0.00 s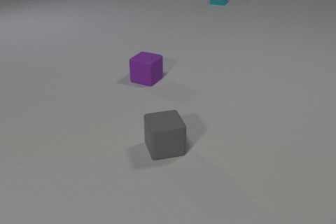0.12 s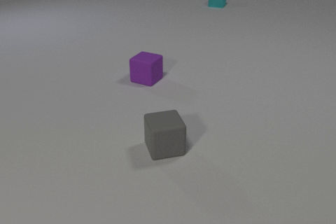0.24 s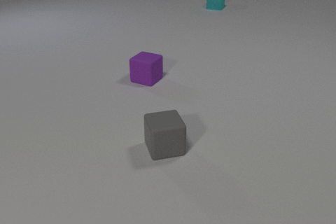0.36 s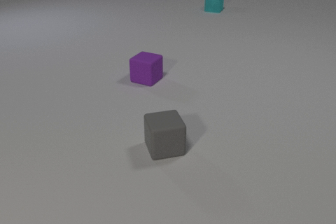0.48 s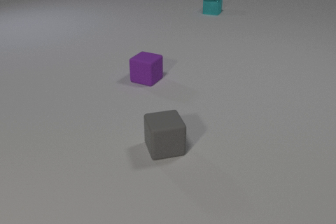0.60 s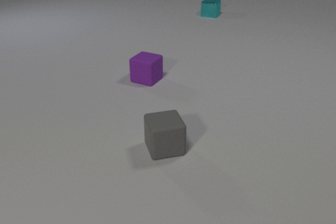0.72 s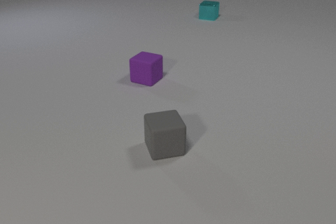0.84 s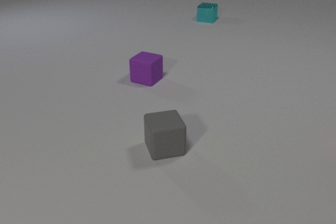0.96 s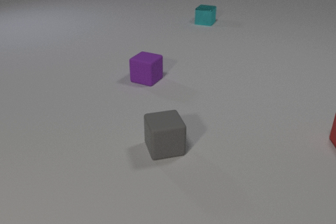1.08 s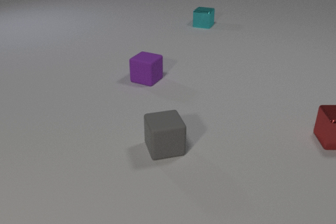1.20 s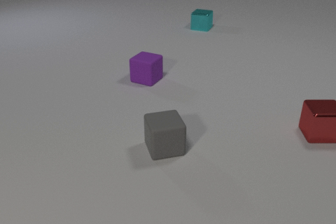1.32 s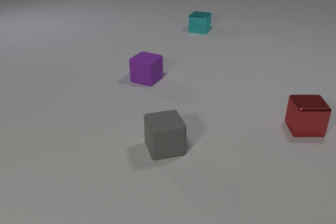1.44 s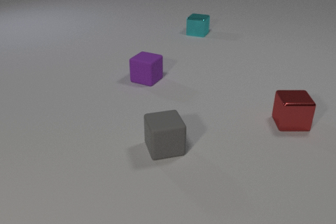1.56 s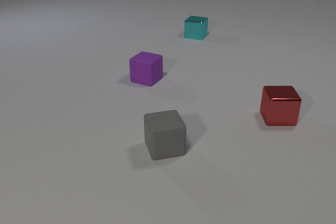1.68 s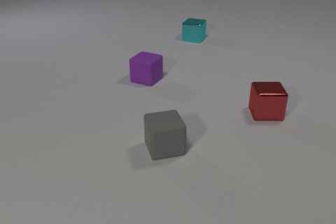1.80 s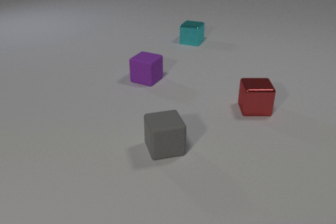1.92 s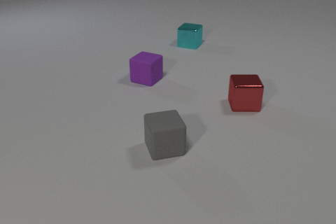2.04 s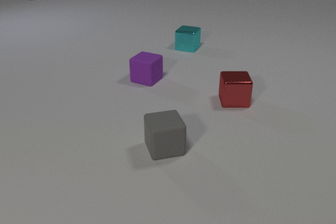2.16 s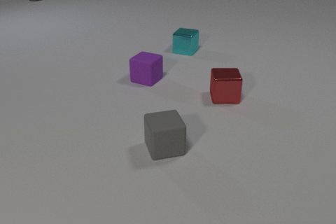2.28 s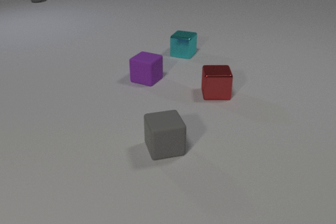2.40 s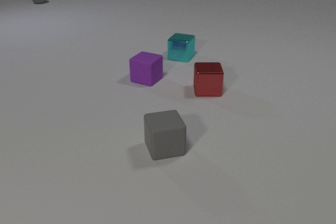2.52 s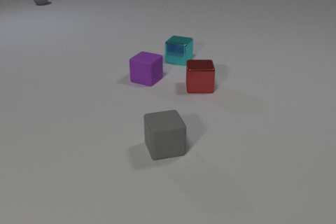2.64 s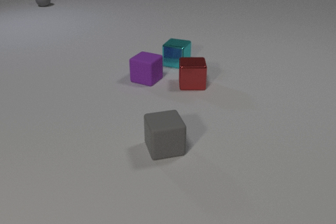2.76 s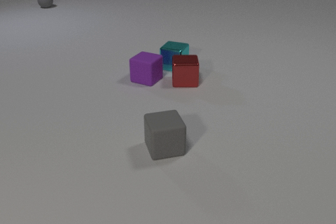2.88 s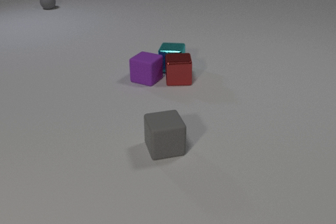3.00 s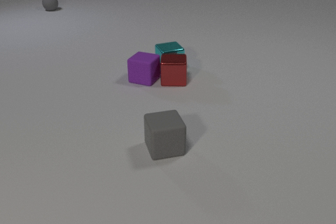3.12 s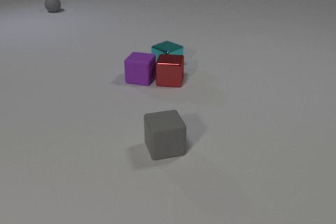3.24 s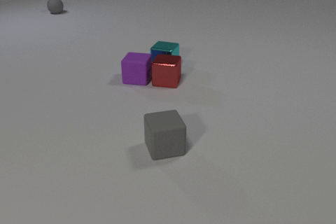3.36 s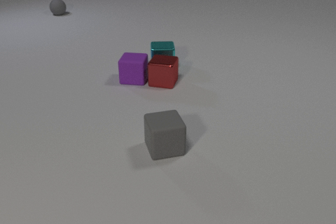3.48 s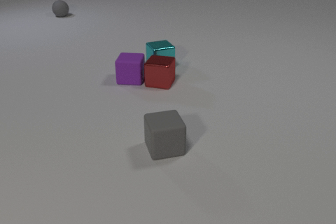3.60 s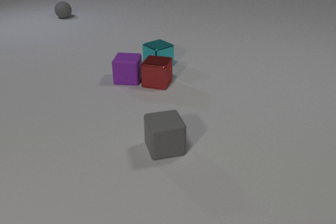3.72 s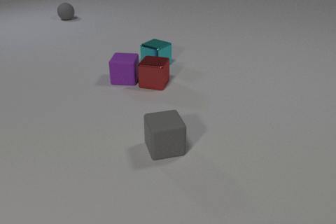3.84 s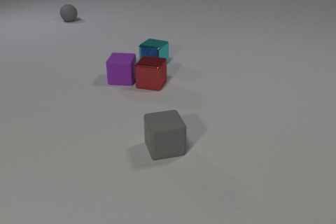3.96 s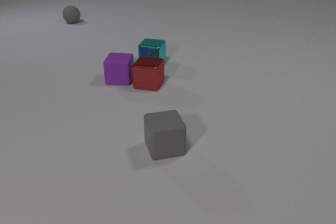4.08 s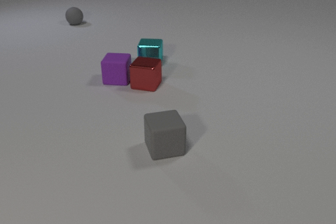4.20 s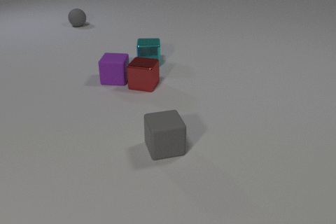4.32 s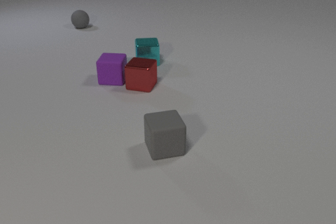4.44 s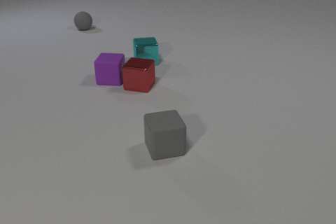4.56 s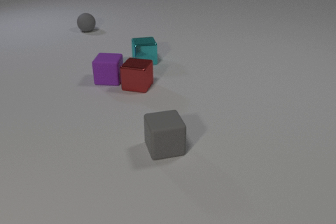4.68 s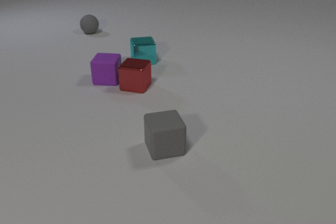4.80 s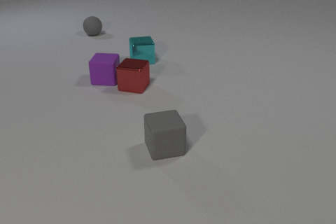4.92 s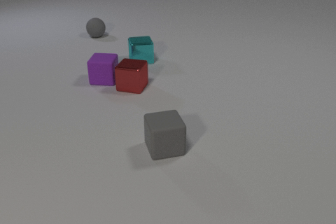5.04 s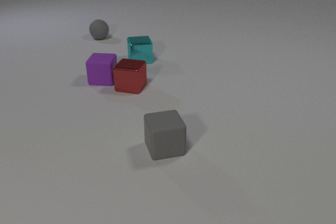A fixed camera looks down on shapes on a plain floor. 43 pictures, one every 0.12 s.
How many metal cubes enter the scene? 1.
What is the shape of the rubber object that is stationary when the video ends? cube.
How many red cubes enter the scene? 1.
0.00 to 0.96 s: The red metal cube comes in at the right edge. The cyan metal cube slides toward the camera.
0.96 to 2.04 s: The red metal cube slides to the left and away from the camera. The cyan metal cube slides toward the camera.
2.04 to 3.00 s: The red metal cube slides to the left and away from the camera. The cyan metal cube slides toward the camera, spins so that its near face slides to the right, counterclockwise seen from above. The gray rubber sphere rolls toward the camera. The red metal cube and the cyan metal cube collide. The red metal cube and the purple rubber cube collide.
3.00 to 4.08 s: The red metal cube slides to the left. The cyan metal cube slides to the left and away from the camera, spins counterclockwise seen from above by about 150 degrees, its near face sliding to the right. The purple rubber cube slides to the left. The gray rubber sphere rolls toward the camera.
4.08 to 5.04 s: The red metal cube slides to the left. The cyan metal cube slides to the left and away from the camera. The purple rubber cube slides to the left. The gray rubber sphere rolls toward the camera and to the right.
